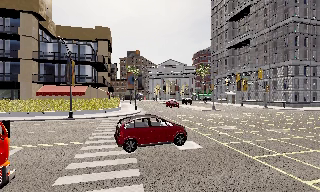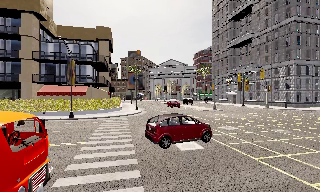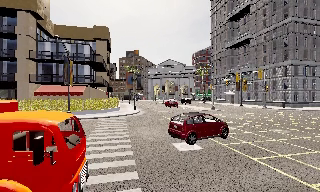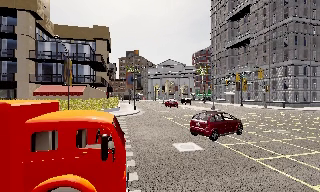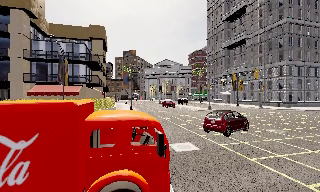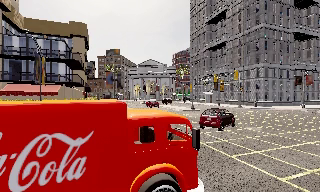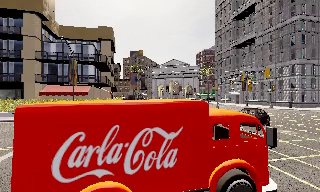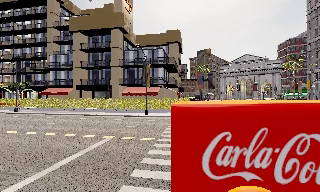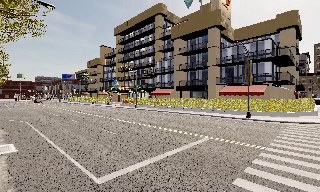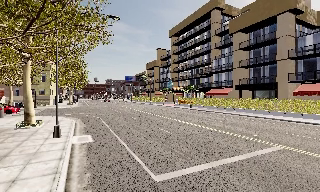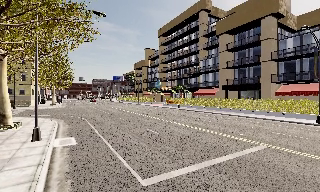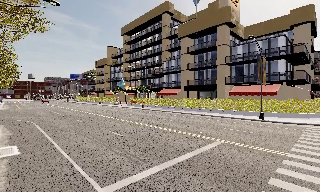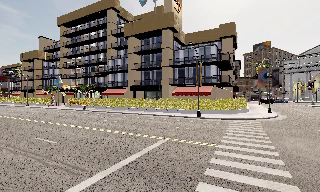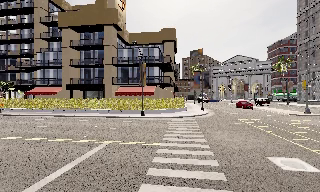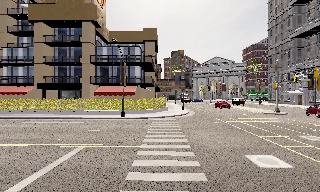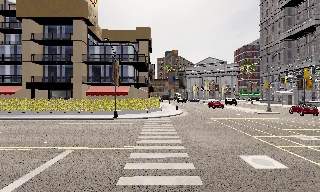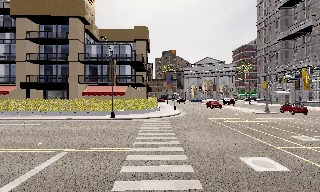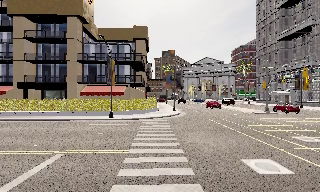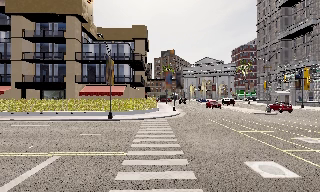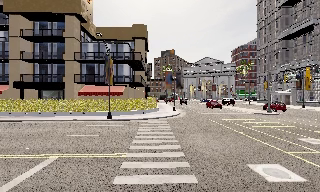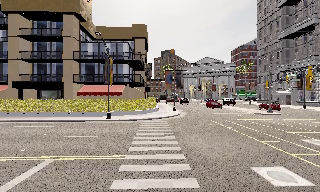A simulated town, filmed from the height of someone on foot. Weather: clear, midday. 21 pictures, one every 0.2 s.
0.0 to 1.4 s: The camera swings to its left by about 25 degrees, and the scene slides to the right.
1.4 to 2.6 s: The camera travels forward, about 1 m, so what stands in front looms larger.
2.6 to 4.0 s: The camera swings to its right by about 10 degrees, and the scene slides to the left. It travels forward, about 1.5 m, so what stands in front looms larger.
The film runs forward here.
